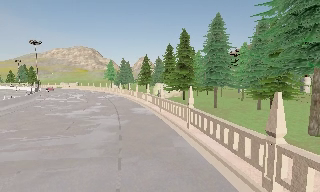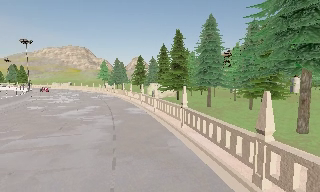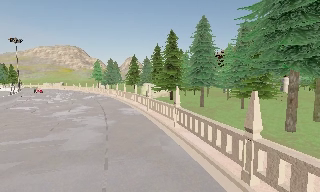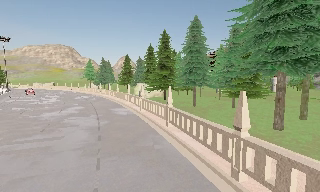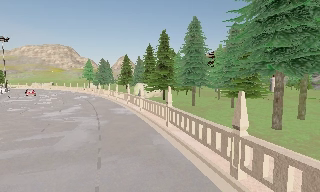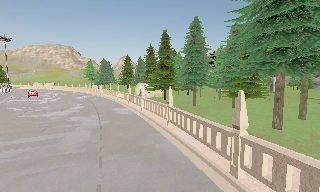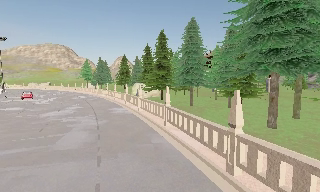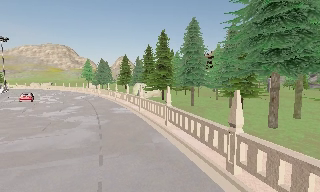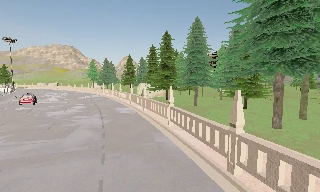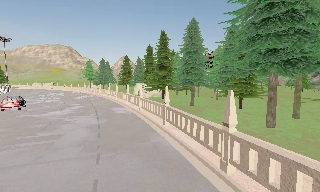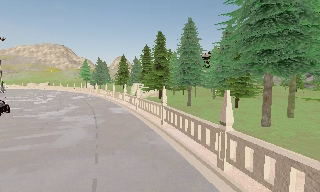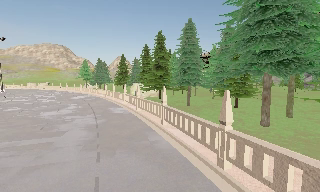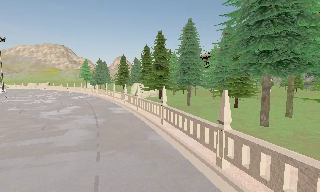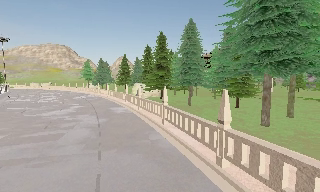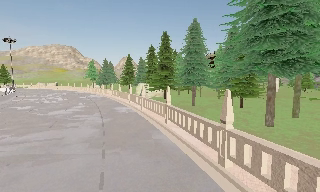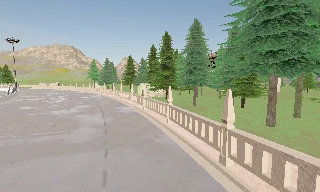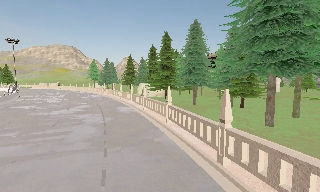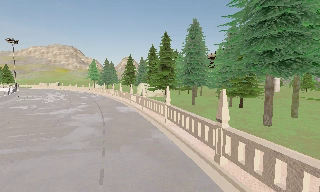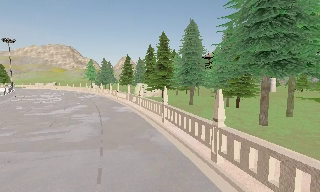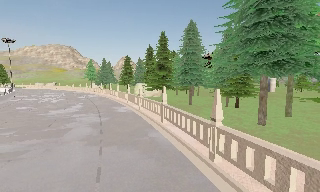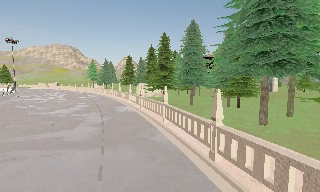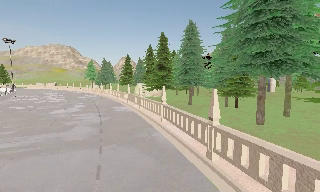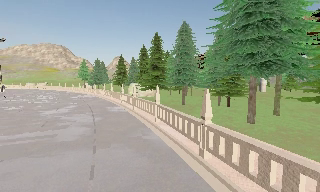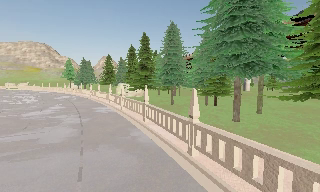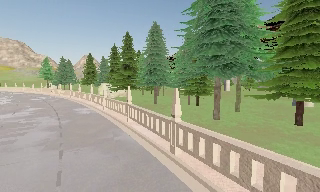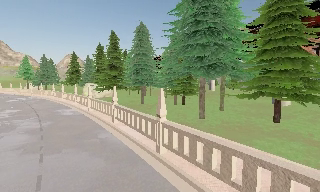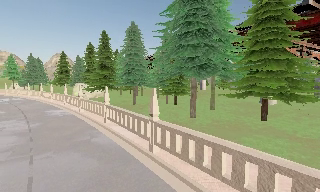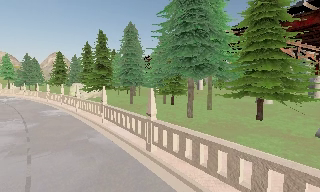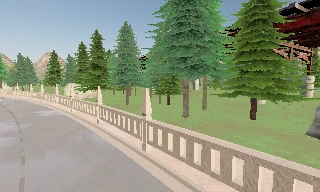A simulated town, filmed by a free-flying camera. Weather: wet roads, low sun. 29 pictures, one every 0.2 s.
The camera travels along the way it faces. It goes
backward.
0.0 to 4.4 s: The camera travels backward, about 1.5 m, so what stands in front gets smaller.
4.4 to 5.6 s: The scene slides to the left, as the camera pans about 20 degrees to its right.
The film runs backward here.
